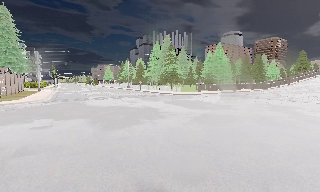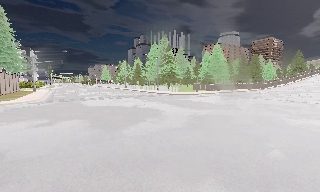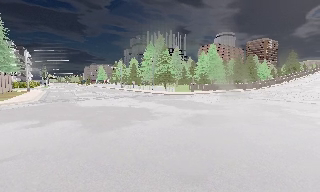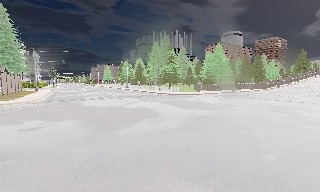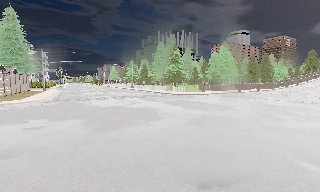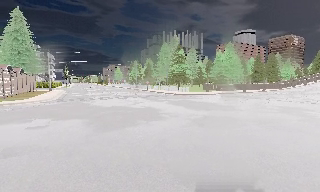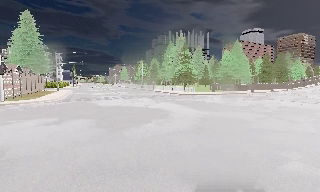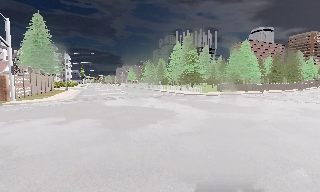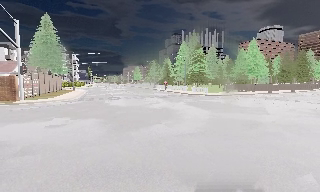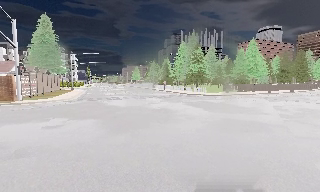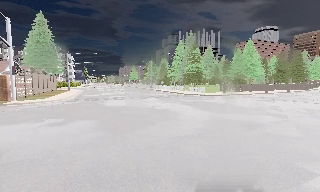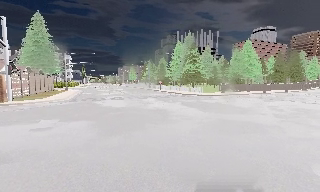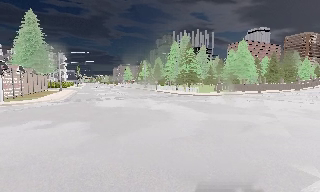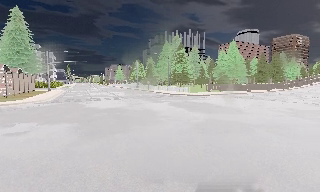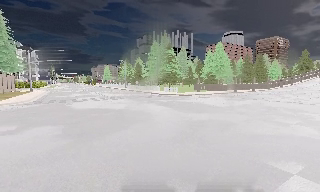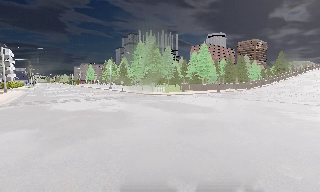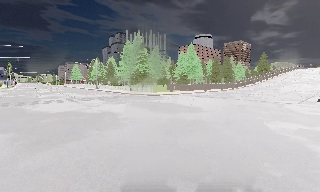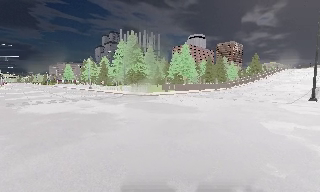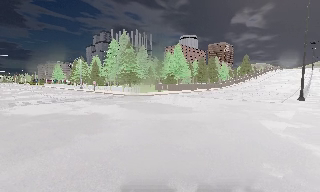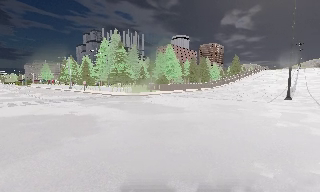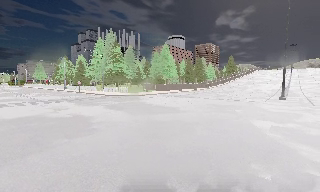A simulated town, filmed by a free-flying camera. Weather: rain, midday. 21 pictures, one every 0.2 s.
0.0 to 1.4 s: The camera travels to its right and forward, about 1 m.
1.4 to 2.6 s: The camera travels forward, about 0.5 m, so what stands in front looms larger.
2.6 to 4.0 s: The camera pans to its right, which is clockwise from overhead, by about 20 degrees. It travels forward, about 1 m, so what stands in front looms larger.
The film runs forward here.
